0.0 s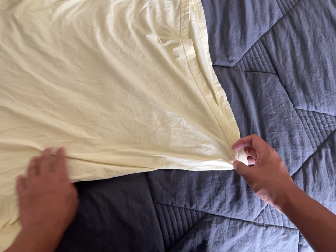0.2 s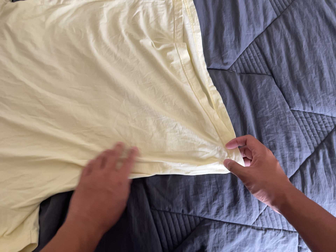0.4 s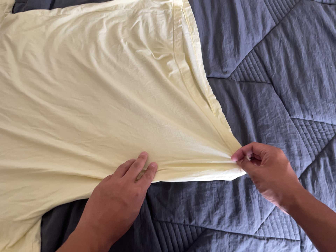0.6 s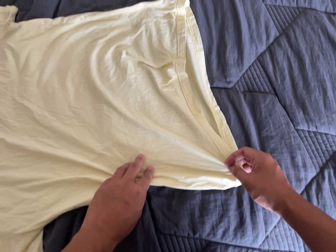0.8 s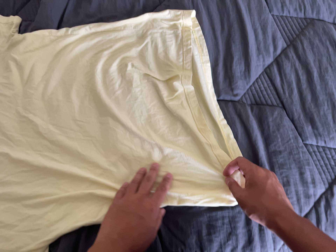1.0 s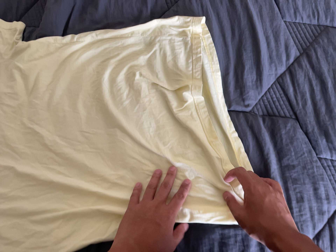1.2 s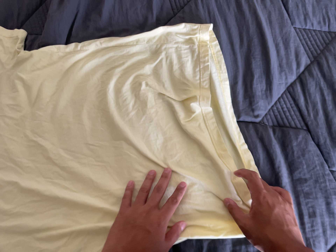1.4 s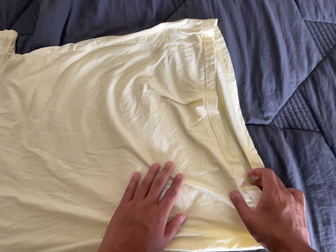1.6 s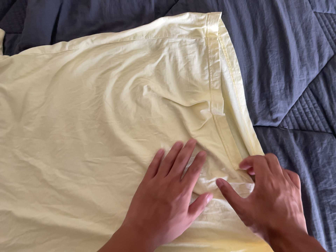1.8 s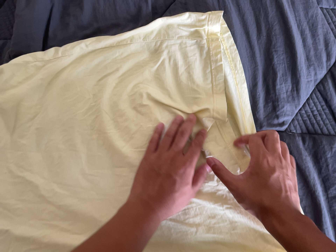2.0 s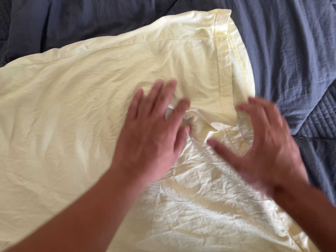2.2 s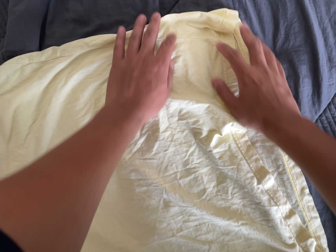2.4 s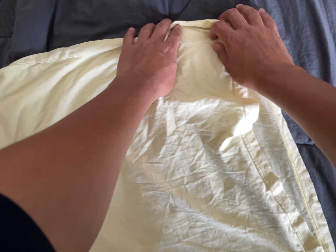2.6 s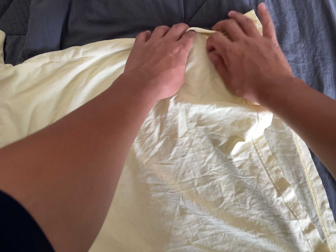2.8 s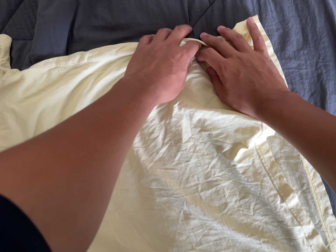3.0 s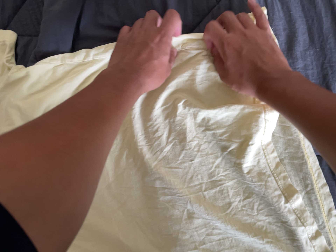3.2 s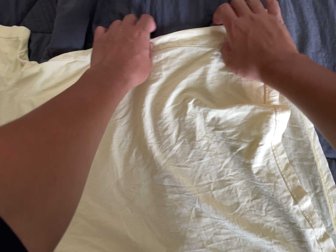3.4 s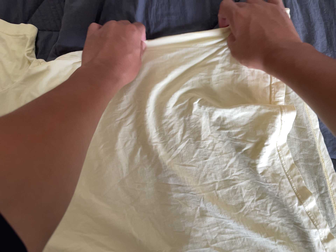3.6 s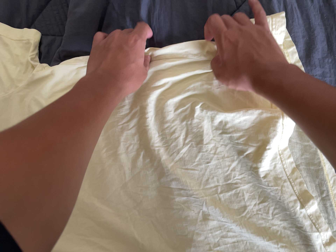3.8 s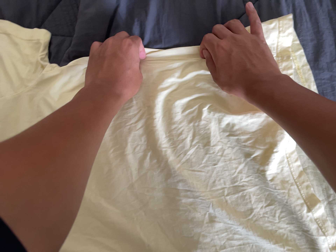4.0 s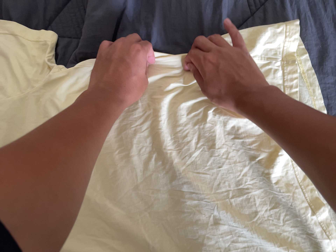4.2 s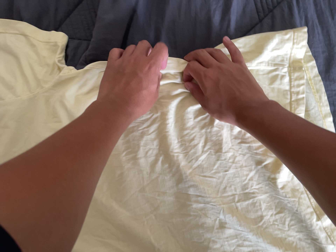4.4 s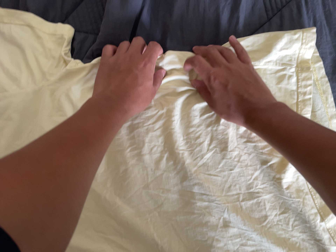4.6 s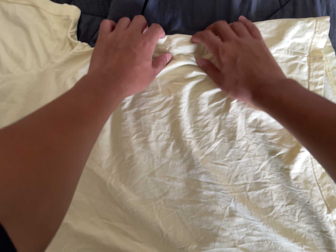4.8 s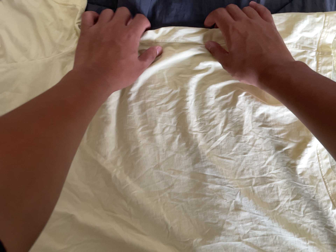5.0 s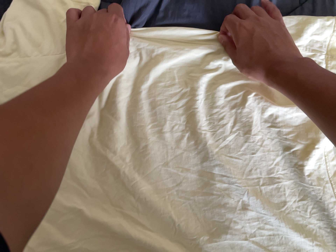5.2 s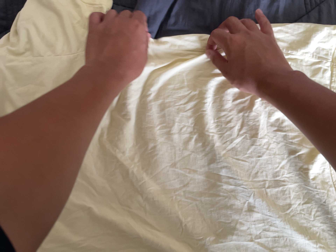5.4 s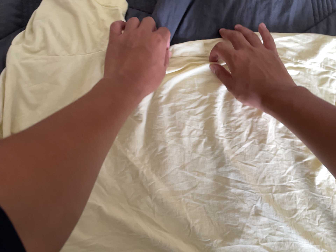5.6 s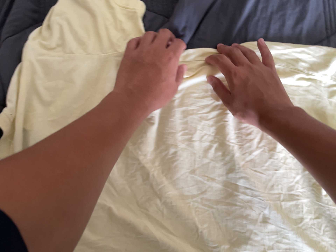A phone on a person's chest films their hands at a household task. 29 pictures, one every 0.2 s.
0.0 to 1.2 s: The camera travels toward the top of its view, about 16 cm, so close, fixed things drift downward.
1.2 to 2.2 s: The camera travels toward the top of its view and forward, about 18 cm. Its aim tips toward the bottom of its view by about 10 degrees.
2.2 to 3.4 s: The camera travels to its left, about 5 cm, so close, fixed things drift to the right.
3.4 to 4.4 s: The camera shifts only a little, or ends up much as it began.
4.4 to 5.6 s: The camera travels to its left, about 12 cm, so close, fixed things drift to the right. It rolls about its line of sight by about 10 degrees, and the scene rotates clockwise.
The film runs backward here.
